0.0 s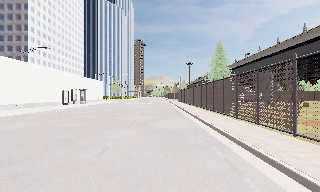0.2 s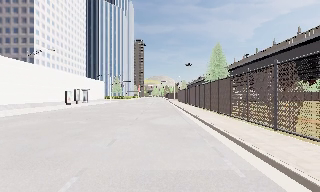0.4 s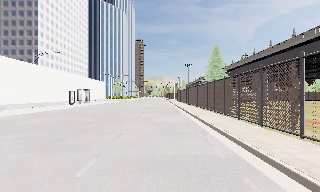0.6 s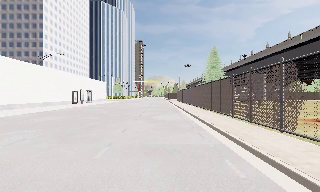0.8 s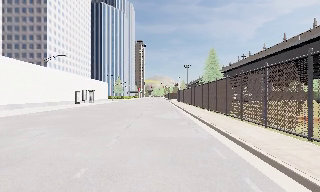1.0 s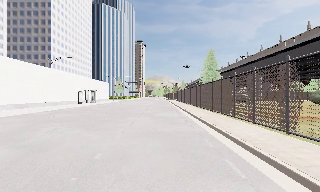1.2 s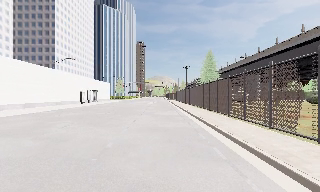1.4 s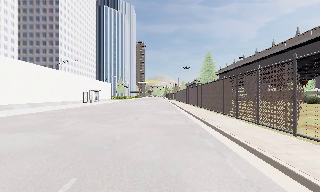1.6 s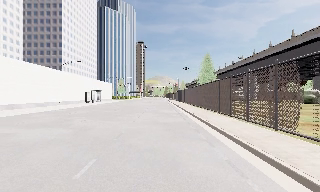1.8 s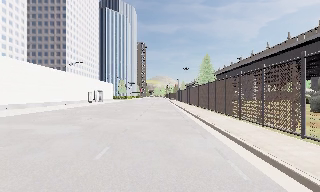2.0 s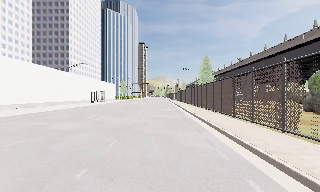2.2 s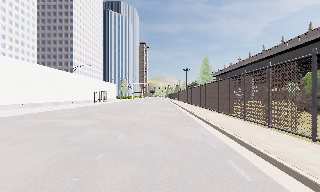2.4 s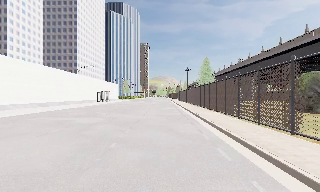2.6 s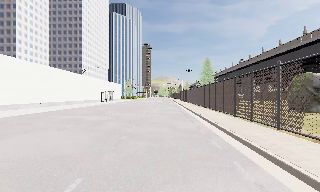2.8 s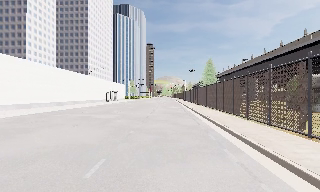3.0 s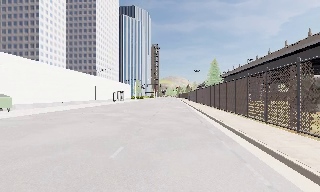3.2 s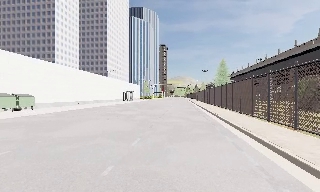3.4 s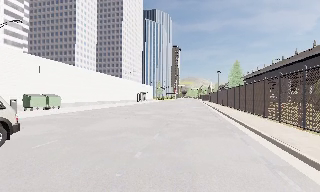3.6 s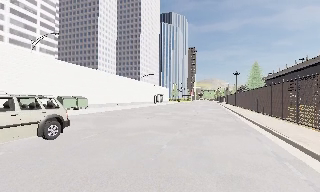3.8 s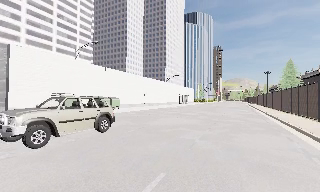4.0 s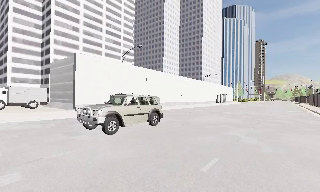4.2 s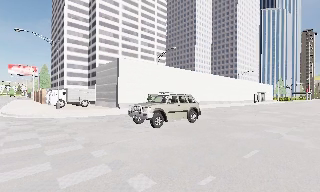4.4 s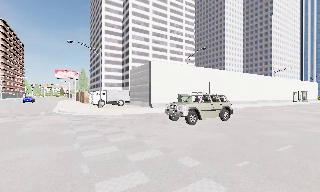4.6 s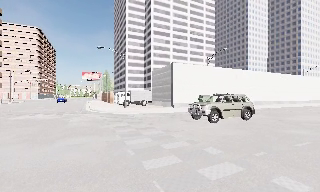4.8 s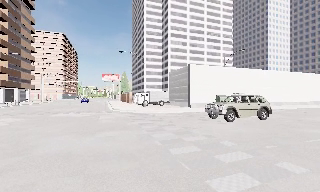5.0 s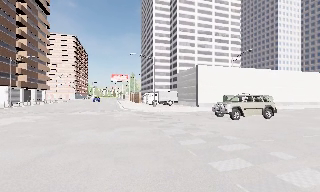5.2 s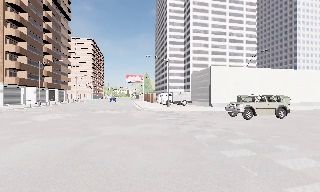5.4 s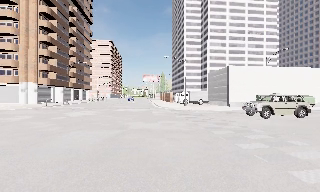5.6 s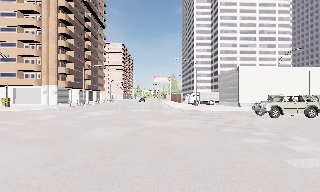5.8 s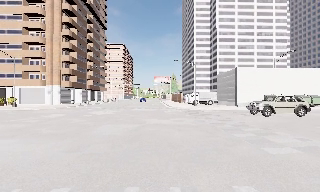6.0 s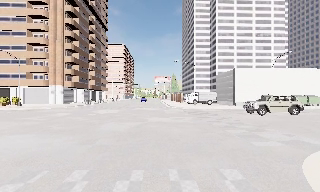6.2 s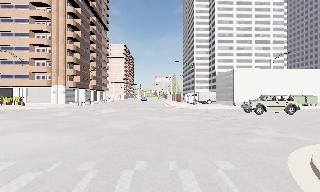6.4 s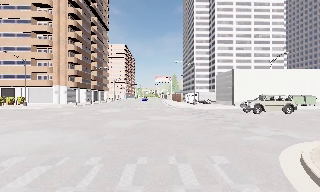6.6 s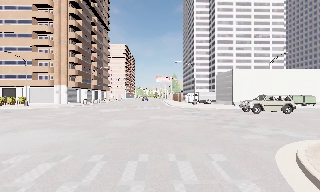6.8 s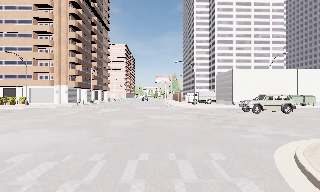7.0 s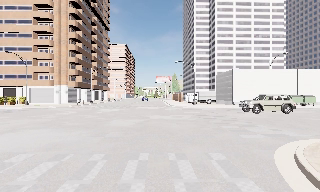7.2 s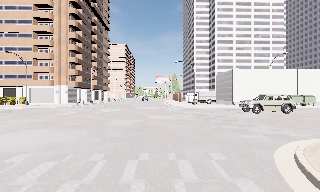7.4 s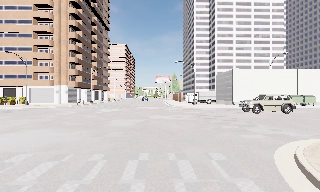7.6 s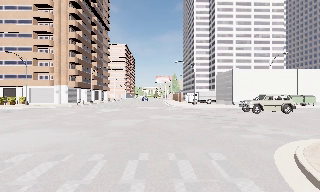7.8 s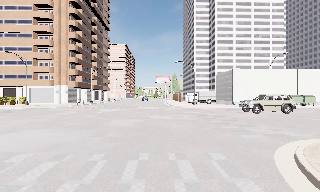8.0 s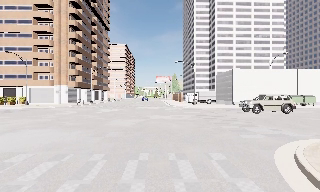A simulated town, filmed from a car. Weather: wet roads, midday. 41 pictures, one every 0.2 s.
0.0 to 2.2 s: The camera travels backward, about 11 m, so what stands in front gets smaller.
2.2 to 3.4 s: The scene slides to the right, as the camera pans about 10 degrees to its left. It travels backward, about 6 m, so what stands in front gets smaller.
3.4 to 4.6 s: The camera swings to its left by about 55 degrees, and the scene slides to the right. It travels backward and to its left, about 6 m.
4.6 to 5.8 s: The scene slides to the right, as the camera pans about 20 degrees to its left. It travels backward, about 6 m, so what stands in front gets smaller.
5.8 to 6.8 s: The camera travels backward, about 1.5 m, so what stands in front gets smaller. It loses speed.
6.8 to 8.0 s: The camera keeps its place and its aim.
The film runs backward here.
